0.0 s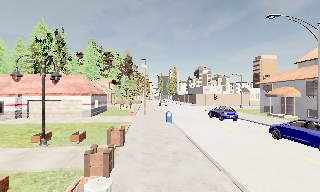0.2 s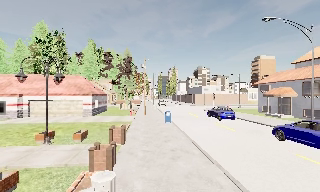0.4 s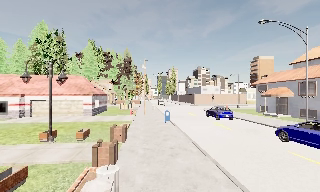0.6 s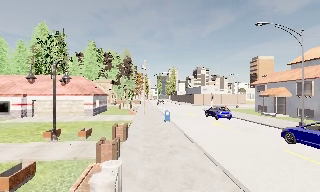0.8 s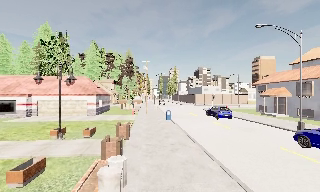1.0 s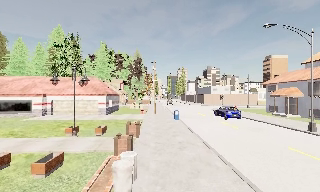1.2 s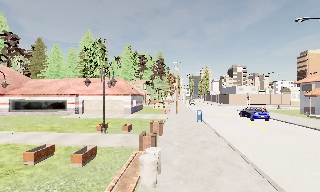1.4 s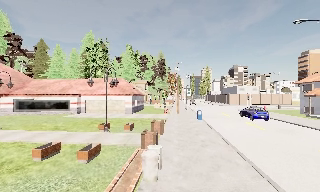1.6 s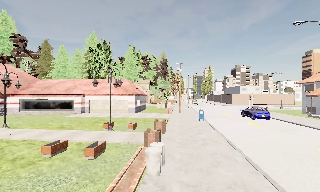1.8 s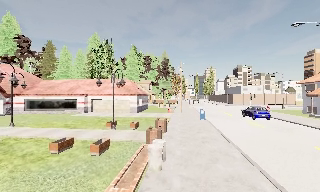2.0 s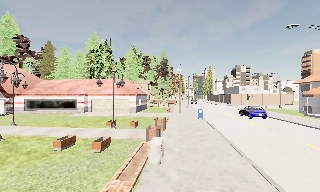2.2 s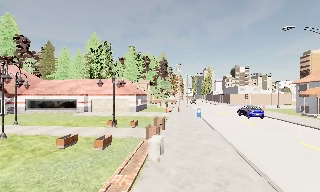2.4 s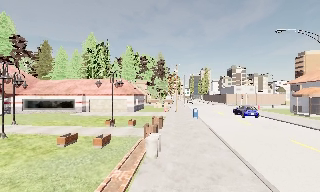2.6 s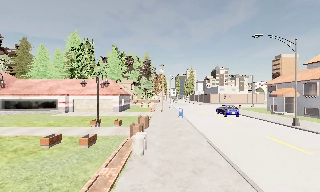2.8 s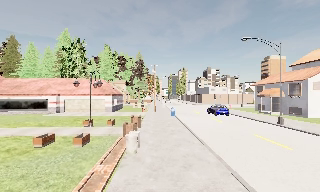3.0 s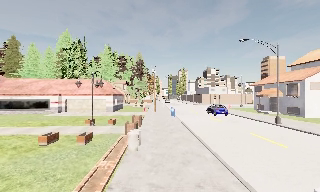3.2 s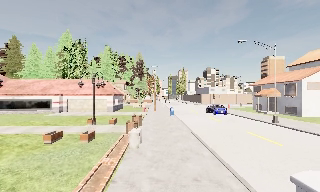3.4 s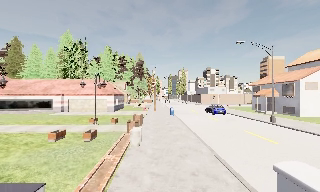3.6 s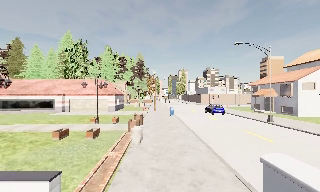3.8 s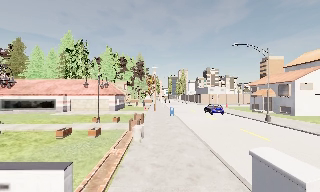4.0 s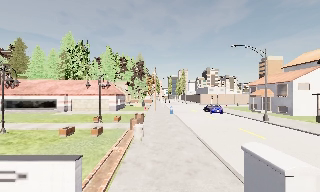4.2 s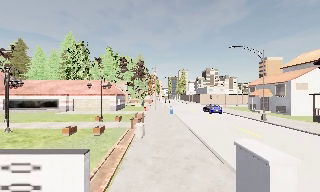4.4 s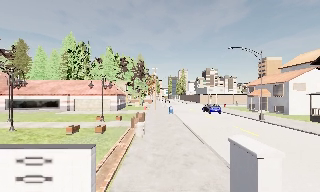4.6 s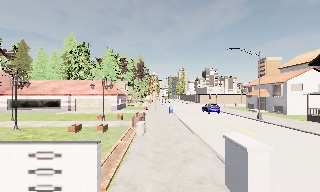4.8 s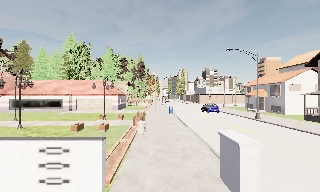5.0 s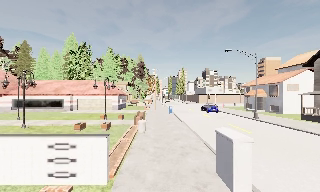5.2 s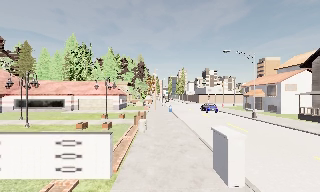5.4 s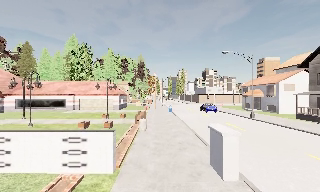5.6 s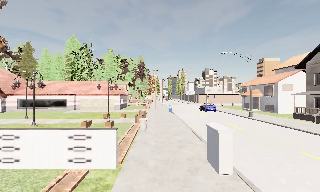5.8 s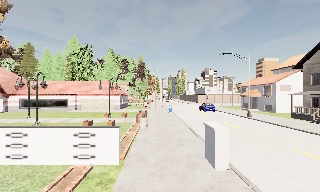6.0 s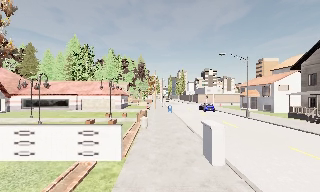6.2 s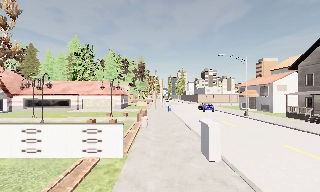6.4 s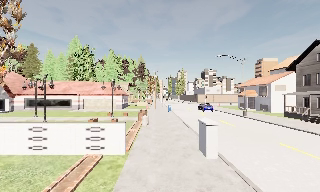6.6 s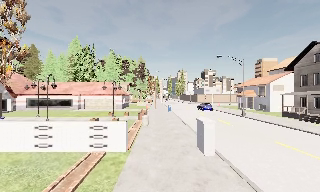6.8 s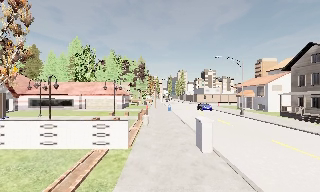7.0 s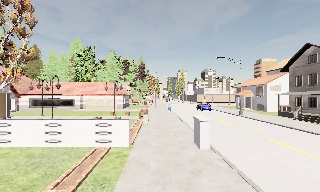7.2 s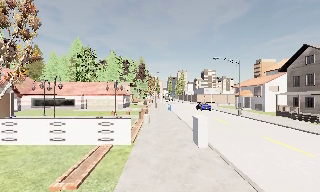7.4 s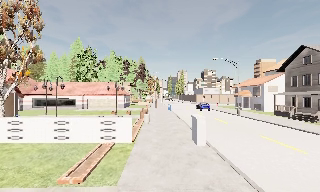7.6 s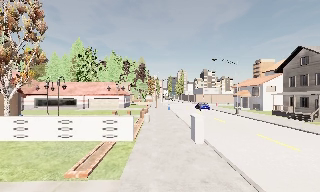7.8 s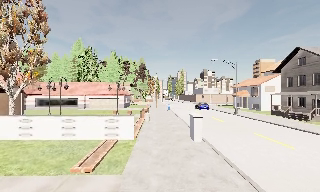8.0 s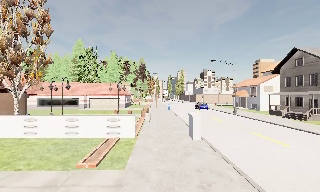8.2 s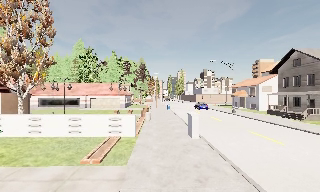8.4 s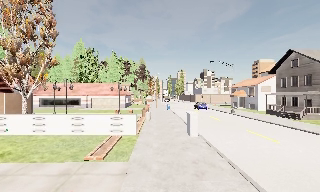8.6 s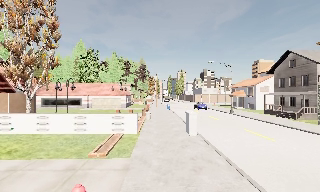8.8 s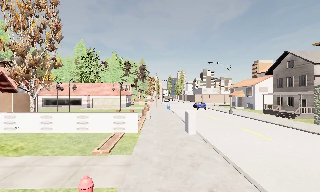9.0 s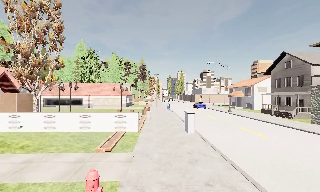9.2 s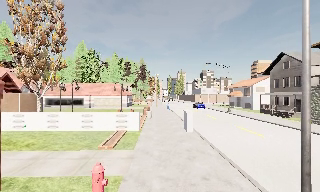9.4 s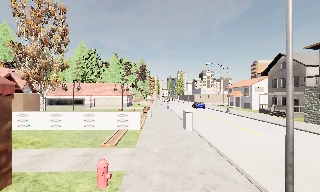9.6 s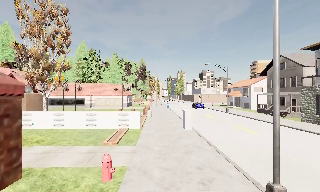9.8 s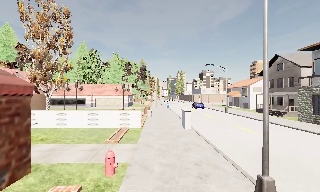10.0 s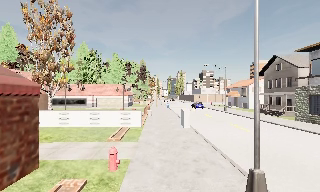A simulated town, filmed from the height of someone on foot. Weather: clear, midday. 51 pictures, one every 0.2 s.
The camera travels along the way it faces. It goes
backward.
0.0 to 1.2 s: The scene slides to the right, as the camera pans about 10 degrees to its left. It travels backward, about 2 m, so what stands in front gets smaller.
1.2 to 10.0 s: The camera travels backward, about 15 m, so what stands in front gets smaller.
The film runs backward here.
